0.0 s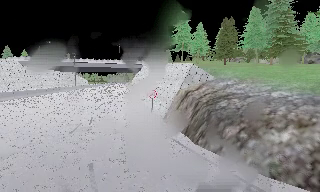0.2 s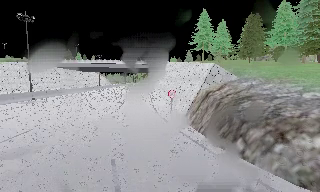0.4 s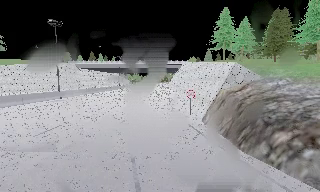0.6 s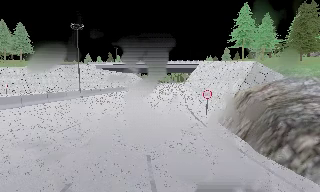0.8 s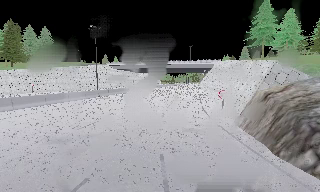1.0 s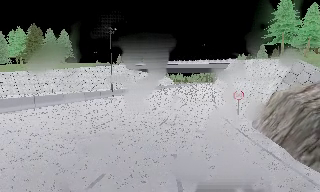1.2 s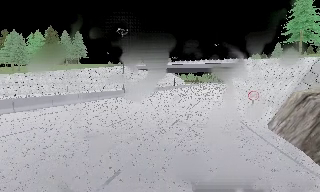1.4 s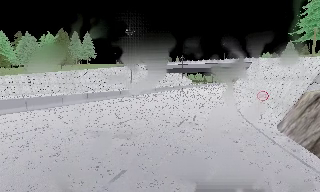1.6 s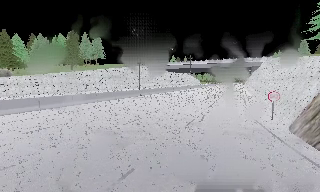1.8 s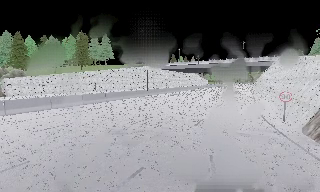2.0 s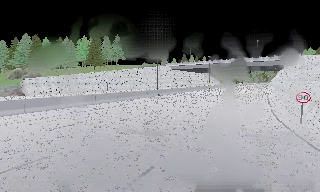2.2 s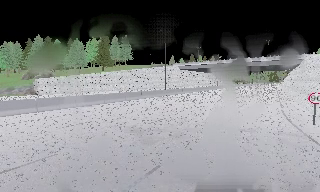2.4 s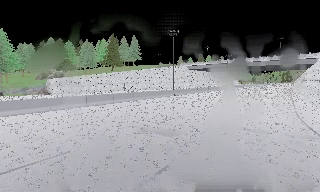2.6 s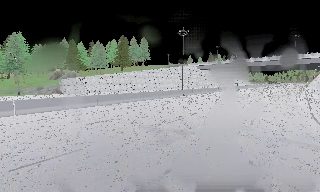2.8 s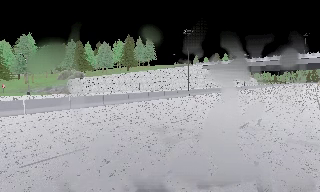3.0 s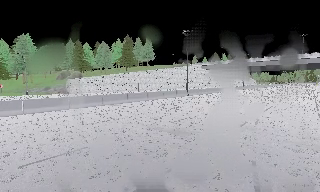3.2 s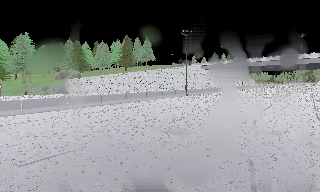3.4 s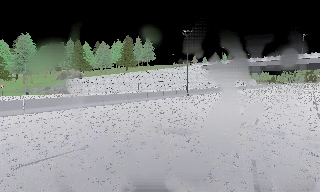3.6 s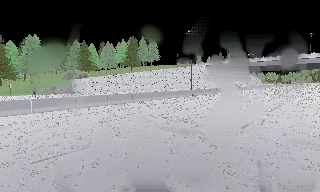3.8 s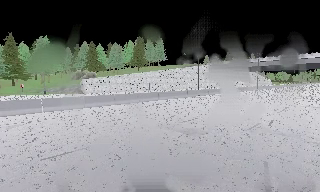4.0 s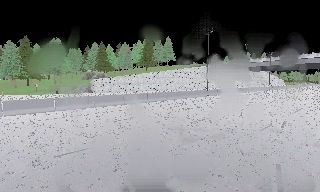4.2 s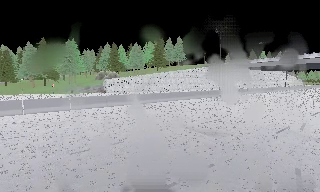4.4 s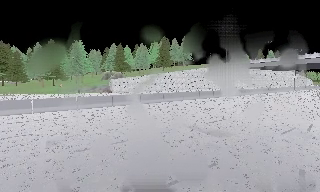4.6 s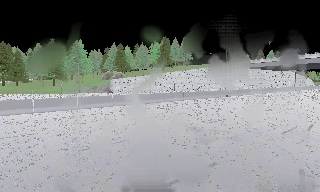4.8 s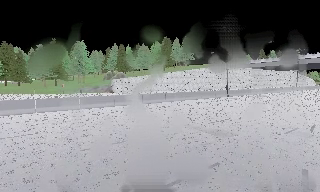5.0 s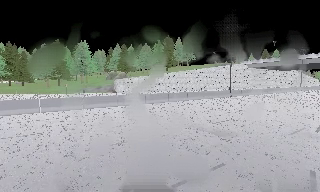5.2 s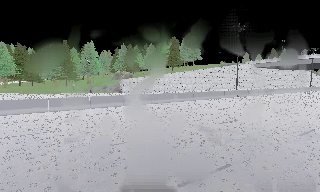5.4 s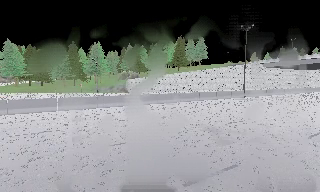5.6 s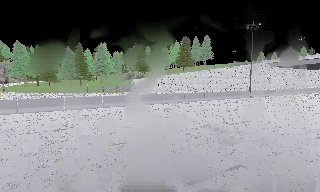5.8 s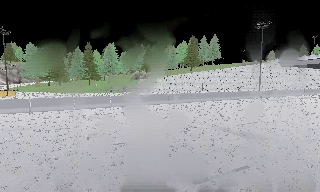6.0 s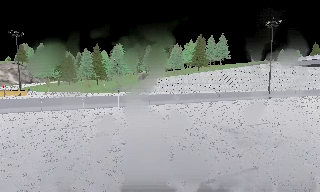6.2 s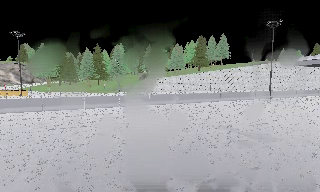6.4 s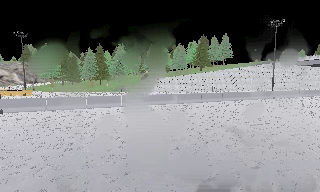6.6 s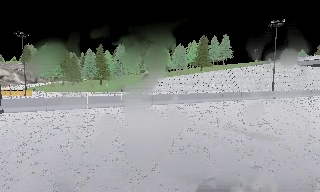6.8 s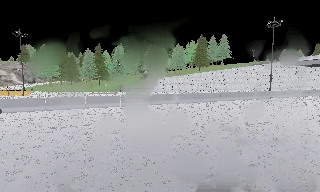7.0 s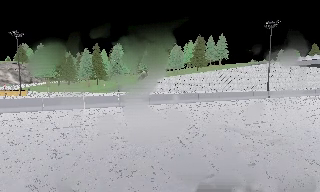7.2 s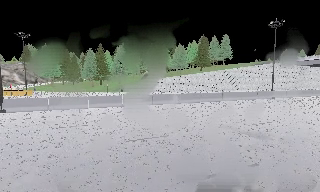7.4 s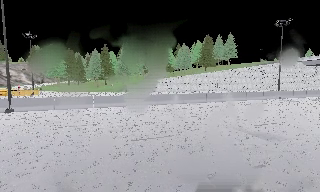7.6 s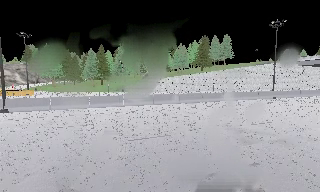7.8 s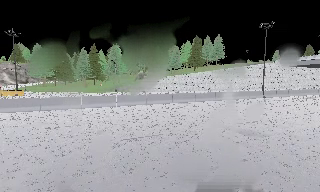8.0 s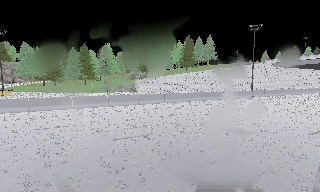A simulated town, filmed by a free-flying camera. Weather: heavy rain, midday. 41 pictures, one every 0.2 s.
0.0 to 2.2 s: The scene slides to the right, as the camera pans about 45 degrees to its left.
2.2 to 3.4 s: The camera shifts only a little, or ends up much as it began.
3.4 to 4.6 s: The camera pans to its left, which is counterclockwise from overhead, by about 15 degrees.
4.6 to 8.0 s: The camera travels backward, about 1 m, so what stands in front gets smaller.
The film runs backward here.
